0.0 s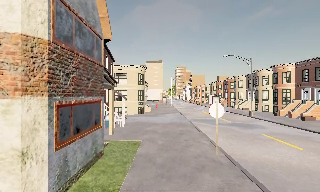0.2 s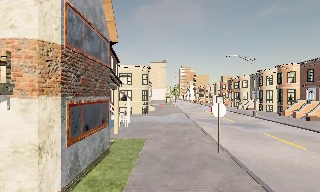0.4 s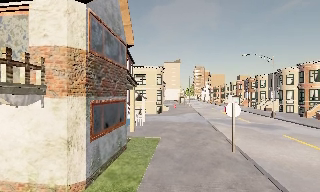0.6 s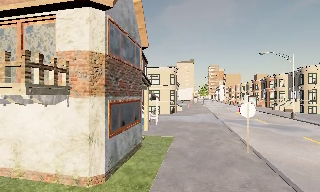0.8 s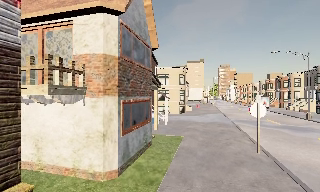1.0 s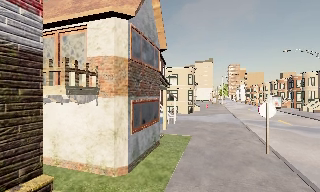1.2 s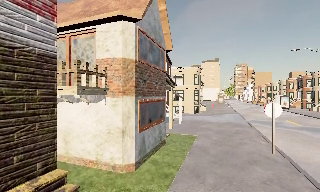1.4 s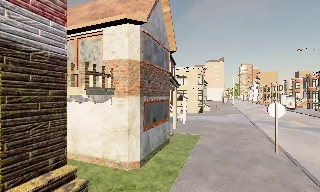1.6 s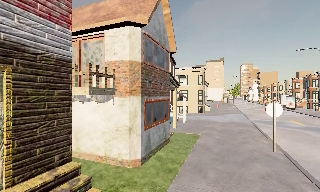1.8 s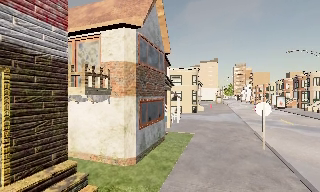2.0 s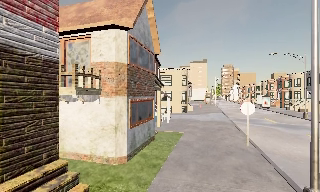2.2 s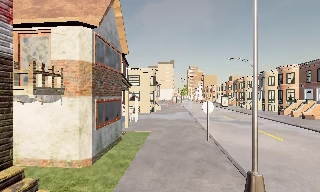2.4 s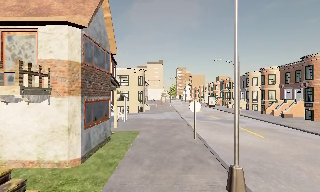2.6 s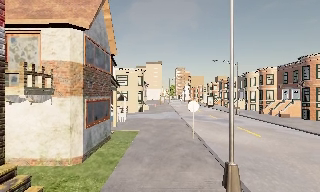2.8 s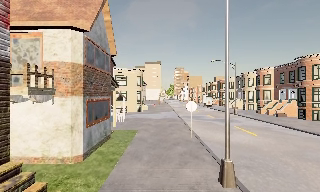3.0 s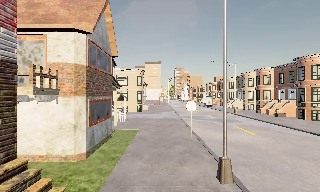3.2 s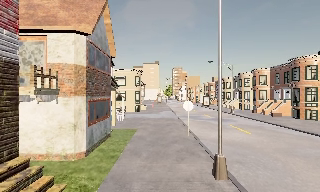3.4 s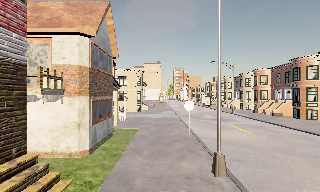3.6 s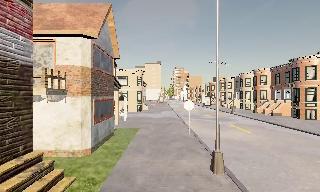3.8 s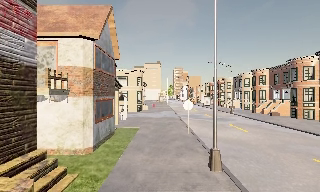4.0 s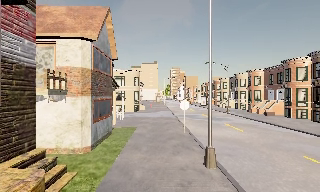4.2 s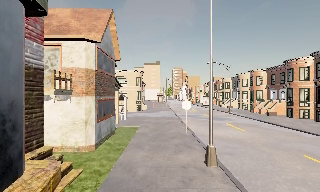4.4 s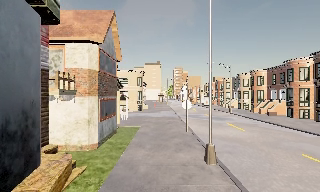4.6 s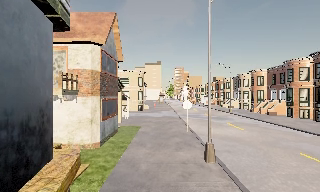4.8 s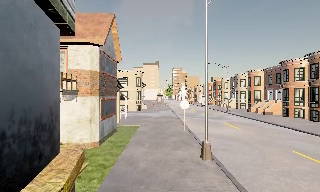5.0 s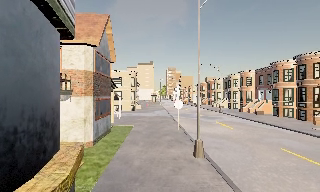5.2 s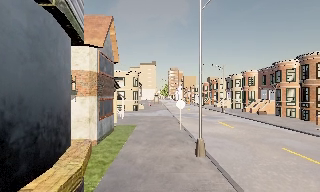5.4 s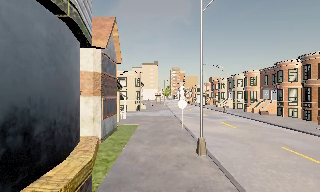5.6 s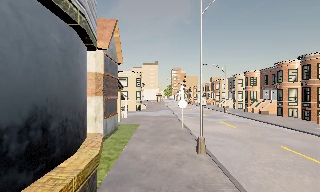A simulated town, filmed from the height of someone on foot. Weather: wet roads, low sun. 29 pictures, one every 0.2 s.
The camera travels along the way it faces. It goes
backward.
0.0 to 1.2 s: The camera pans to its left, which is counterclockwise from overhead, by about 20 degrees. It travels backward, about 1.5 m, so what stands in front gets smaller.
1.2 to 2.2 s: The scene slides to the left, as the camera pans about 15 degrees to its right. It travels backward, about 1 m, so what stands in front gets smaller.
2.2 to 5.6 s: The camera travels backward, about 3 m, so what stands in front gets smaller.
The film runs backward here.
